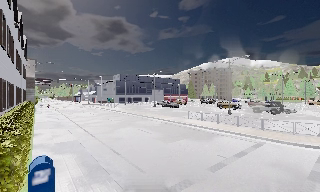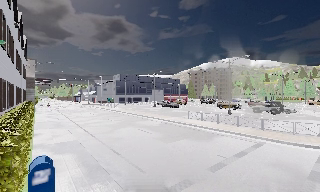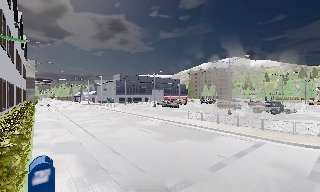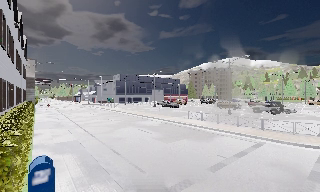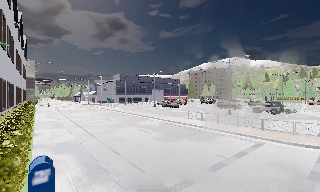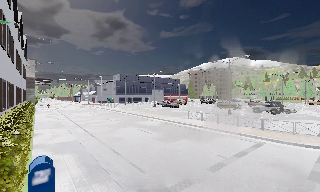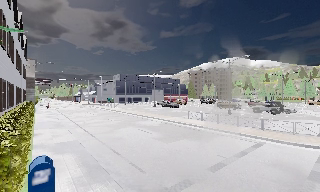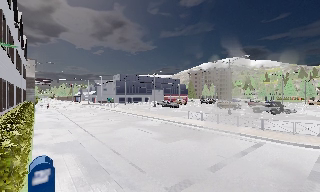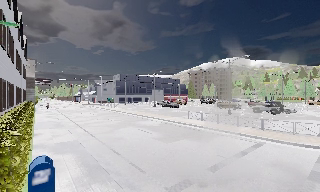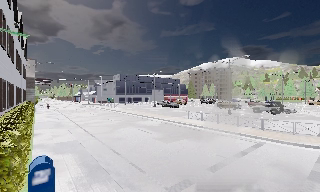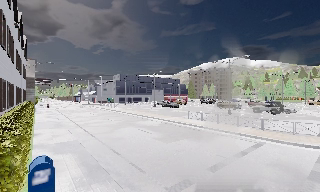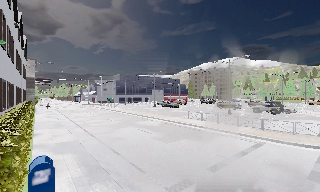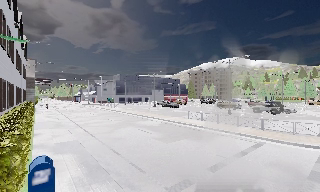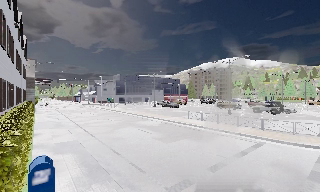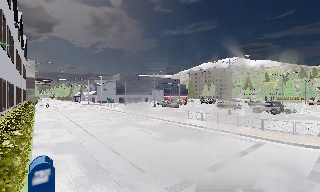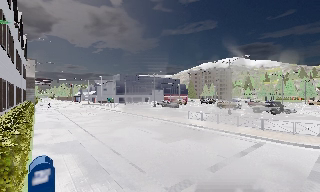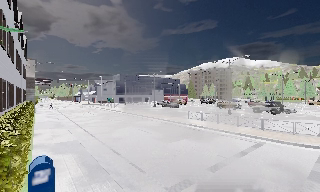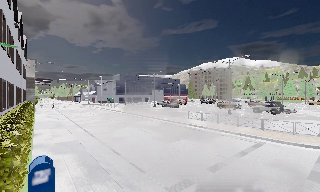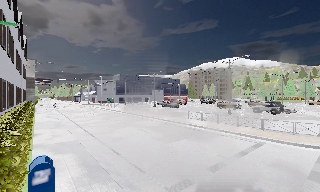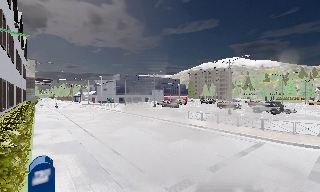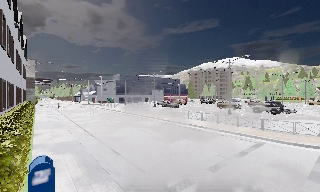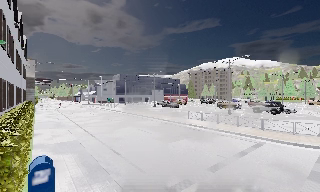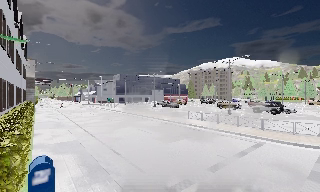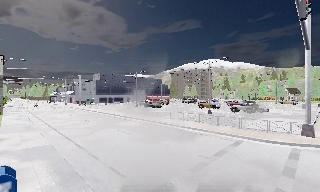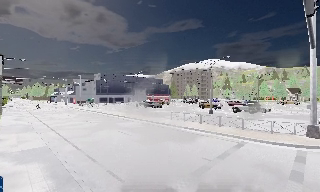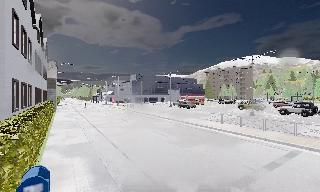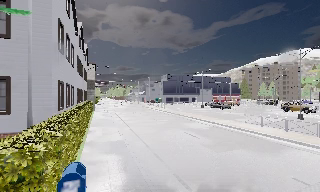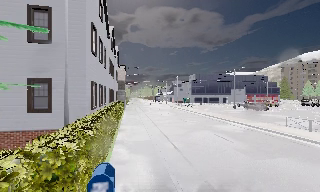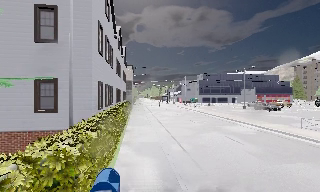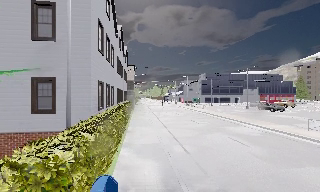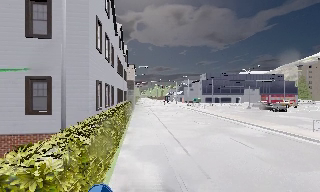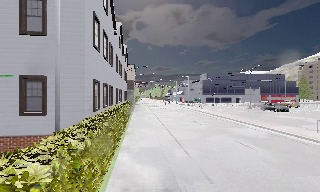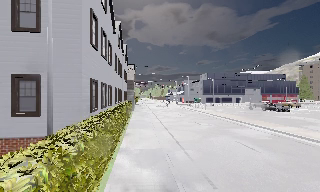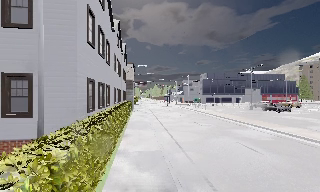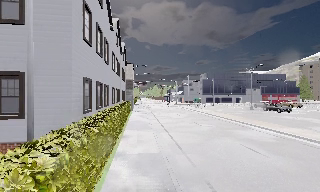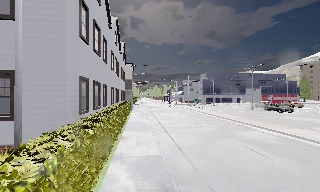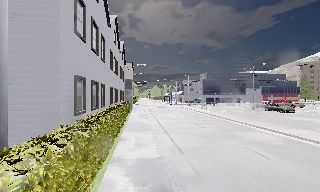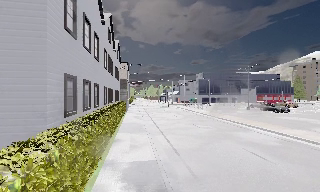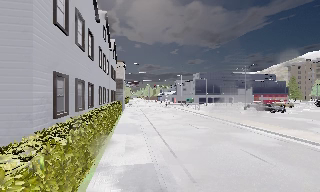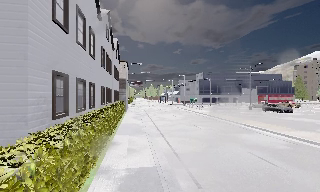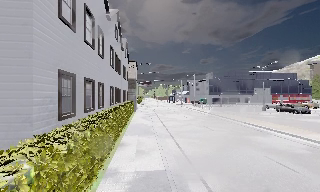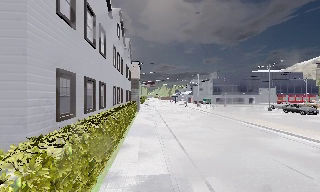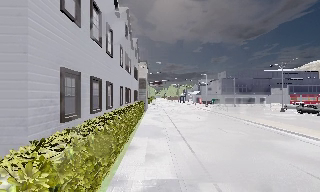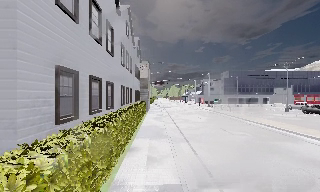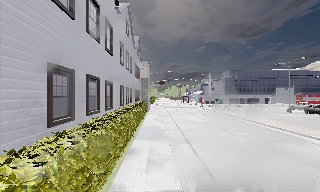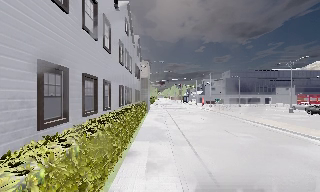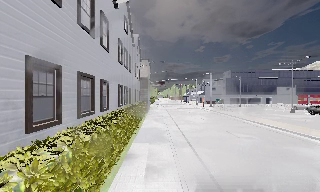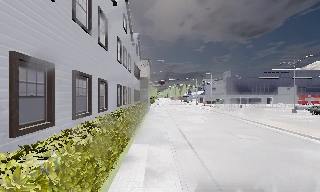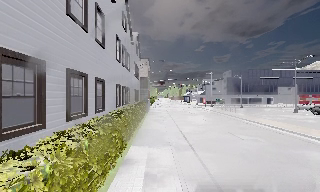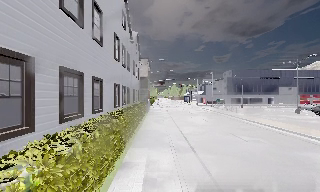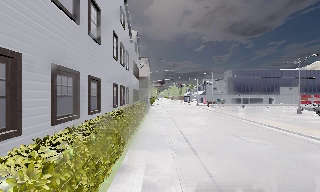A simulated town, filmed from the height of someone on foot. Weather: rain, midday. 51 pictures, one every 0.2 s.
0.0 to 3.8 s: The camera keeps its place and its aim.
3.8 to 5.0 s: The camera travels forward, about 1 m, so what stands in front looms larger. It gains speed.
5.0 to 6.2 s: The camera swings to its left by about 25 degrees, and the scene slides to the right. It travels forward, about 1.5 m, so what stands in front looms larger.
6.2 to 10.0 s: The camera travels forward, about 5 m, so what stands in front looms larger.
The film runs forward here.
